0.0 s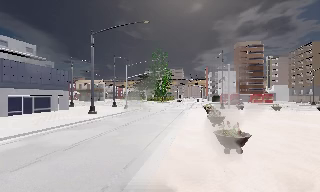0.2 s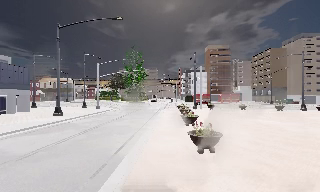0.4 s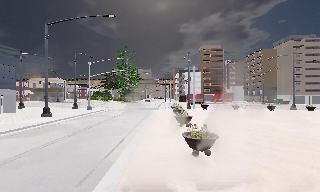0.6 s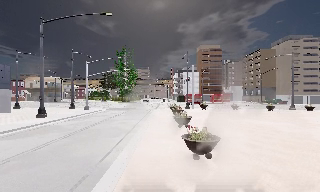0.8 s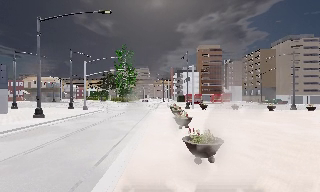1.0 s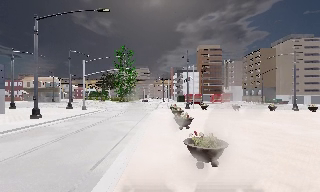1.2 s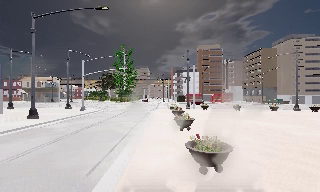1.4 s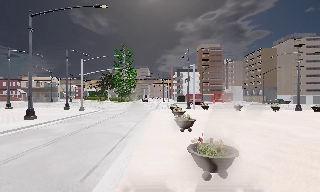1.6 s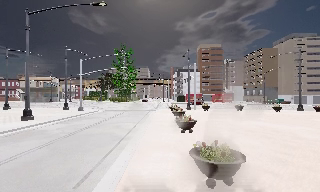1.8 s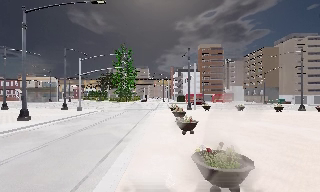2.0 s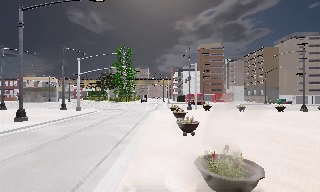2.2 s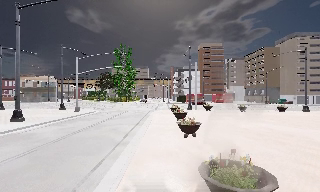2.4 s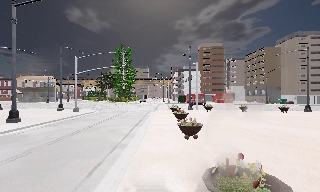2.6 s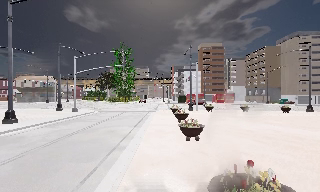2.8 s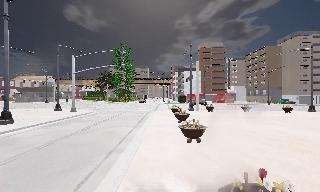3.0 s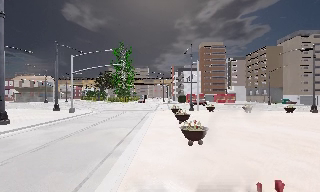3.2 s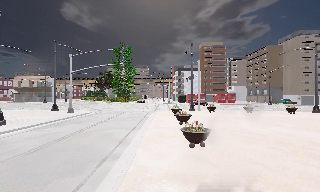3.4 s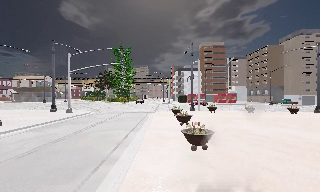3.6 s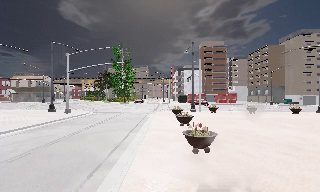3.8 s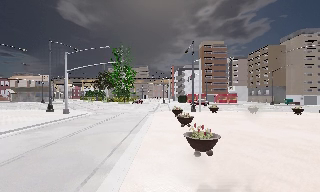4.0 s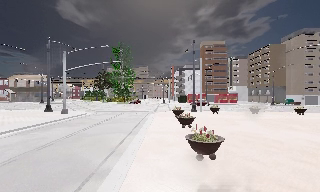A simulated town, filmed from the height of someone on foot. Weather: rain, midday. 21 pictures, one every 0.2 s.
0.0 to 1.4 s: The scene slides to the left, as the camera pans about 10 degrees to its right. It travels forward, about 2.5 m, so what stands in front looms larger.
1.4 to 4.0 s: The camera travels forward, about 4.5 m, so what stands in front looms larger.
The film runs forward here.
